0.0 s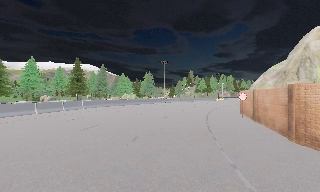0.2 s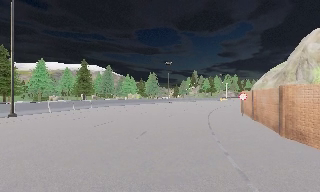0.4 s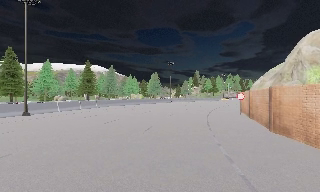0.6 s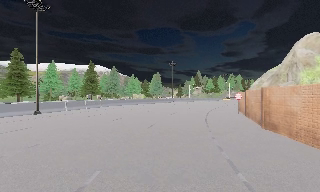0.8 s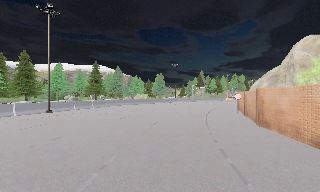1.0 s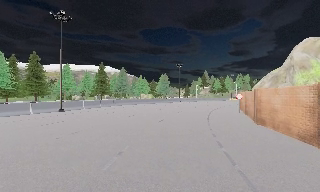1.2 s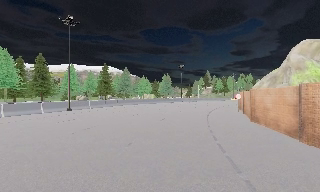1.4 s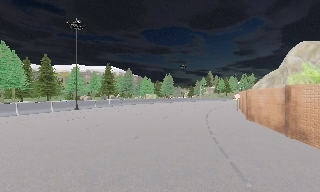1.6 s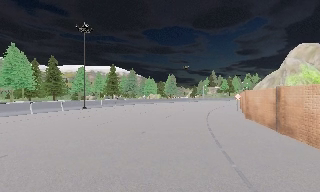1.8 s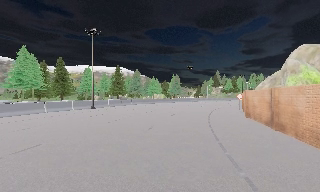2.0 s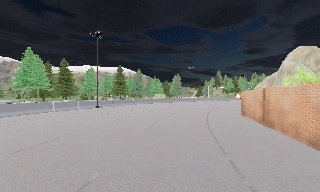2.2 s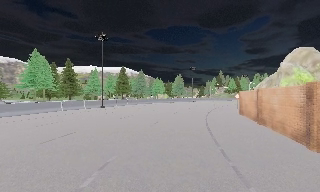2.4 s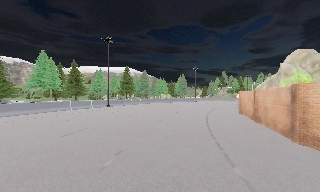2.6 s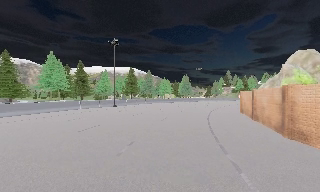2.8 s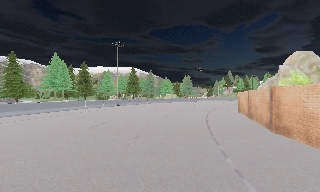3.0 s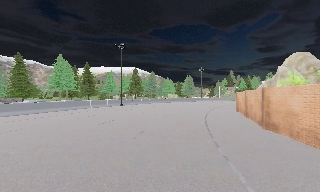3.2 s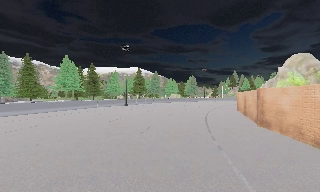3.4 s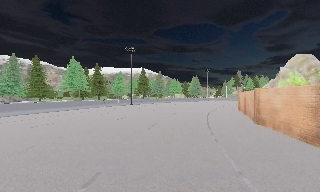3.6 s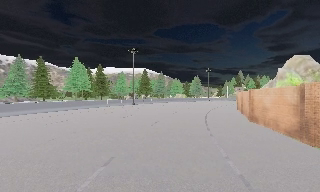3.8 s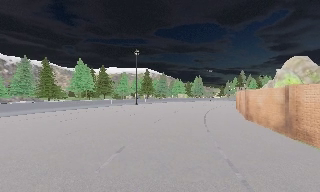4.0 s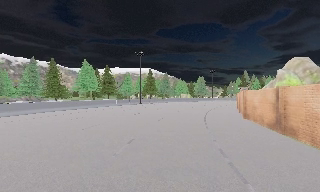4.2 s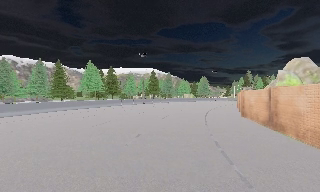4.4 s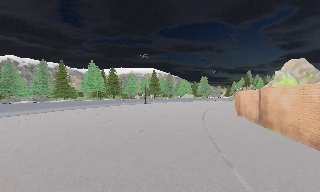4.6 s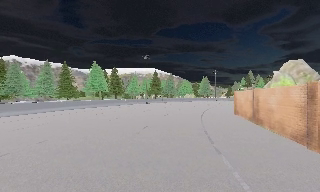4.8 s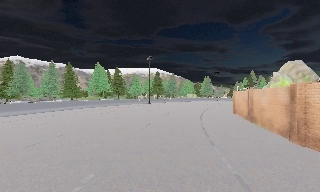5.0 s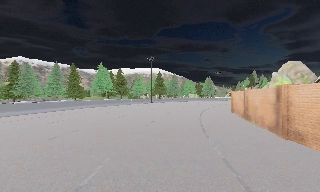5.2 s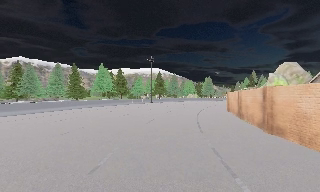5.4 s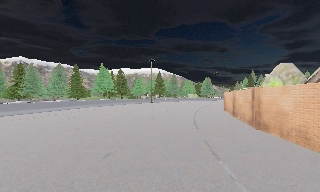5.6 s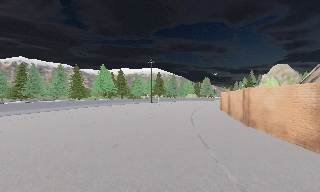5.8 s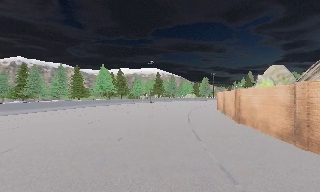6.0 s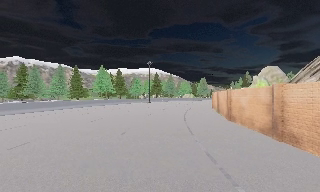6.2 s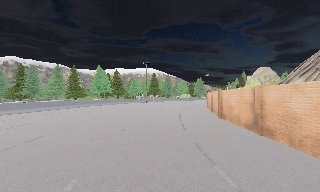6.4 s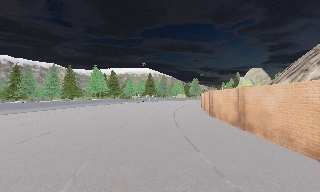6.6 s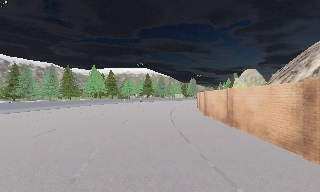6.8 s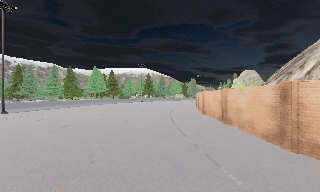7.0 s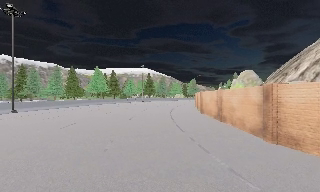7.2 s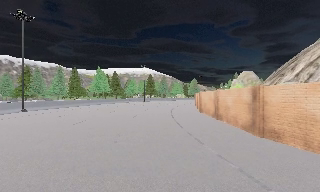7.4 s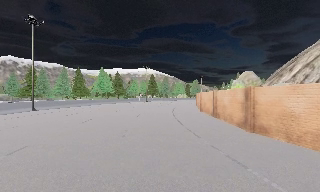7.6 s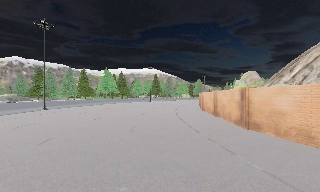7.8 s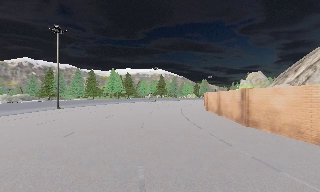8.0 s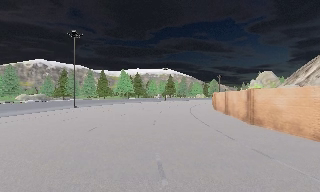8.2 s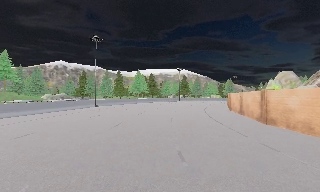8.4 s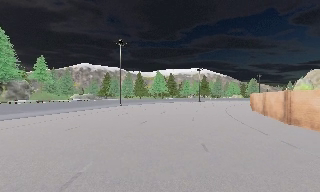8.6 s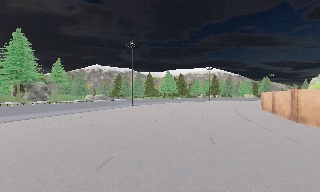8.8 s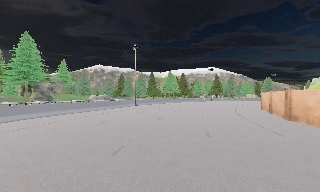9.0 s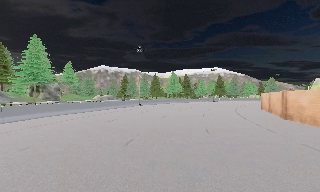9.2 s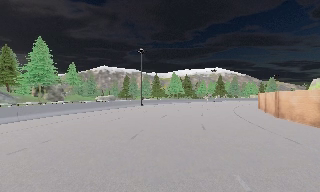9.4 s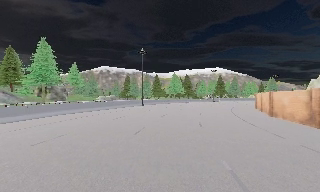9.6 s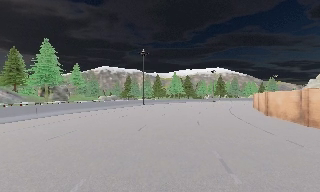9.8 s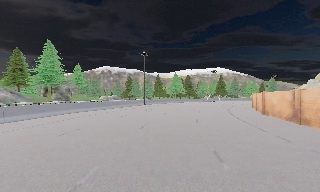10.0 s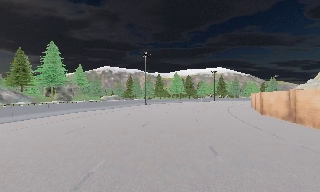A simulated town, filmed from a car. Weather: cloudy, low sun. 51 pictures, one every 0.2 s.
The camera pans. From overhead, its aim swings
counterclockwise.
The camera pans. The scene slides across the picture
to the right.
0.0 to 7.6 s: The camera swings to its left by about 20 degrees, and the scene slides to the right. It travels backward, about 40 m, so what stands in front gets smaller.
7.6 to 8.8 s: The camera swings to its left by about 20 degrees, and the scene slides to the right. It travels backward, about 6 m, so what stands in front gets smaller.
8.8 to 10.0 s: The camera travels backward, about 5 m, so what stands in front gets smaller. It loses speed.
The film runs backward here.
